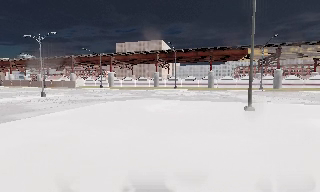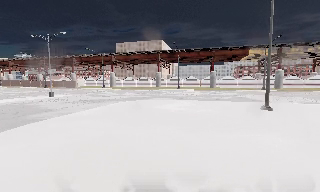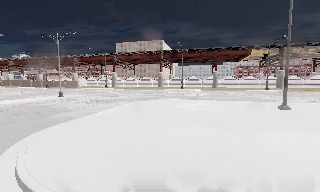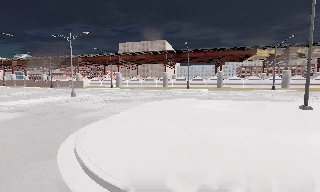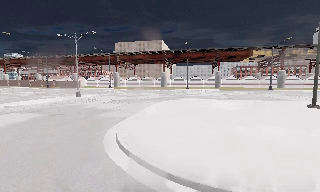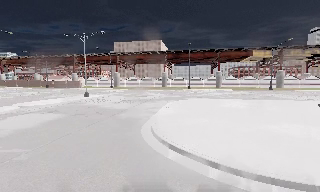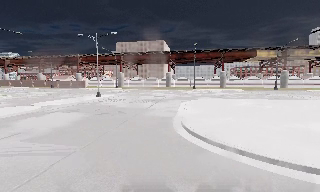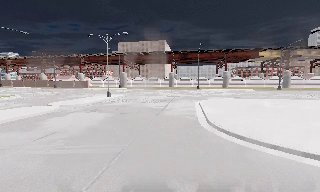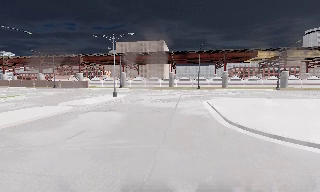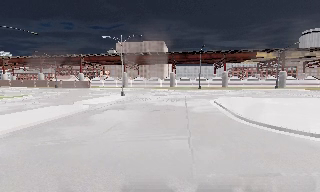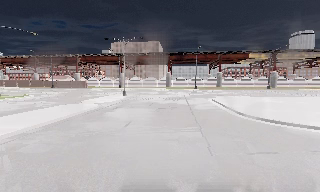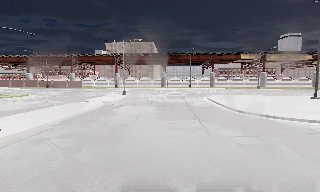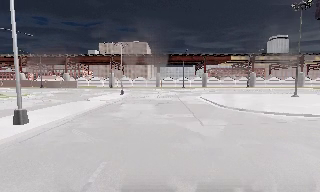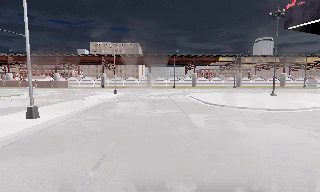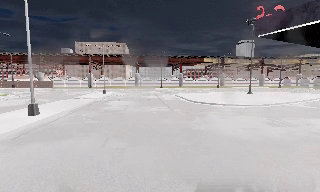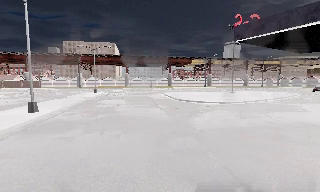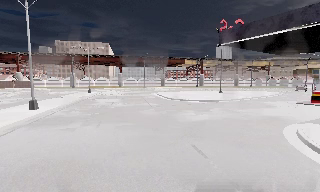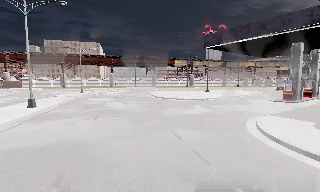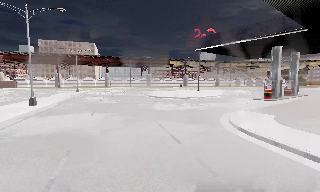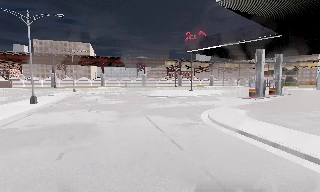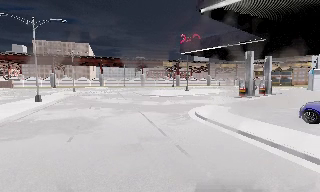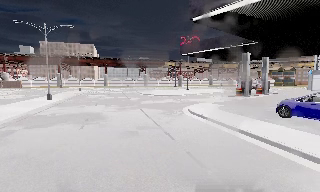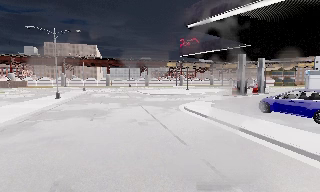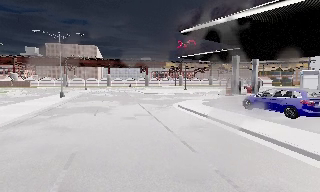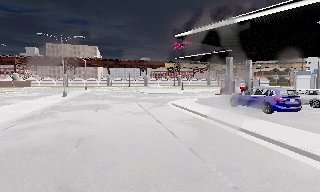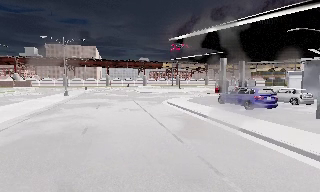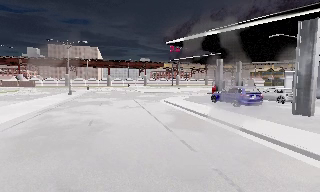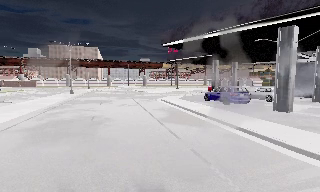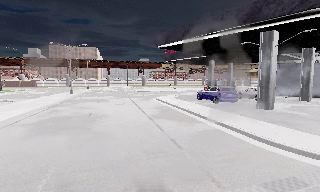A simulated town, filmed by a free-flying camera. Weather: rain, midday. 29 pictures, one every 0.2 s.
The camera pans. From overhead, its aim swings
clockwise.
0.0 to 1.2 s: The camera travels to its left, about 9 m, so close, fixed things drift to the right.
1.2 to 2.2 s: The camera travels to its left and backward, about 7 m, so close, fixed things drift to the right.
2.2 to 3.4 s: The camera pans to its right, which is clockwise from overhead, by about 20 degrees. It travels backward, about 9 m, so what stands in front gets smaller.
3.4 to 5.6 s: The camera travels backward, about 15 m, so what stands in front gets smaller.
The film runs backward here.
